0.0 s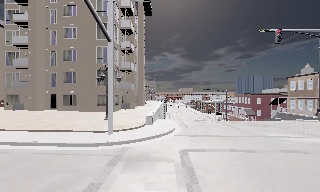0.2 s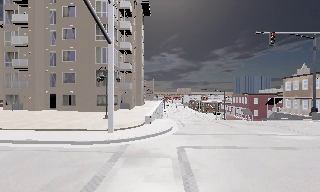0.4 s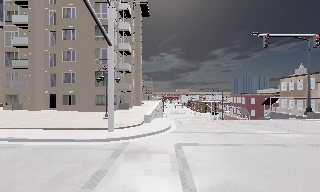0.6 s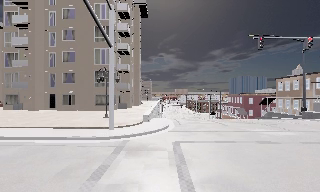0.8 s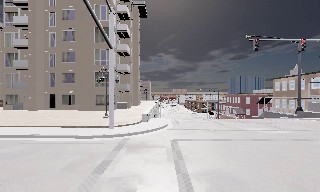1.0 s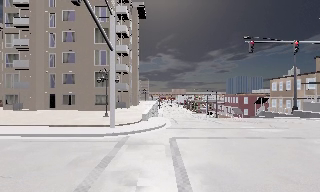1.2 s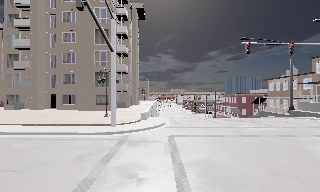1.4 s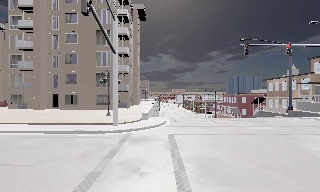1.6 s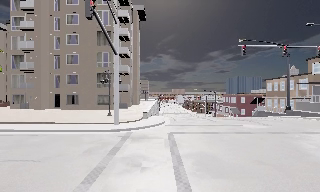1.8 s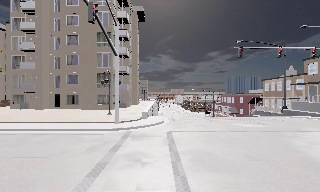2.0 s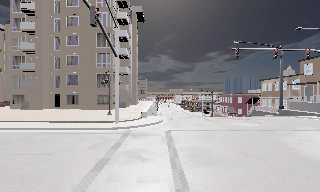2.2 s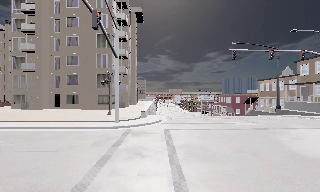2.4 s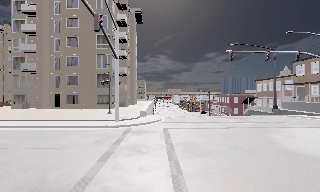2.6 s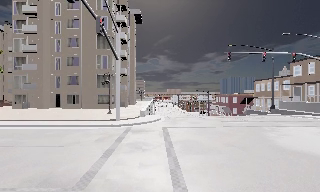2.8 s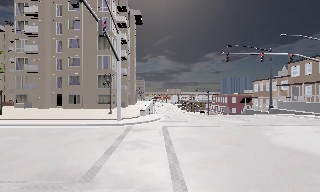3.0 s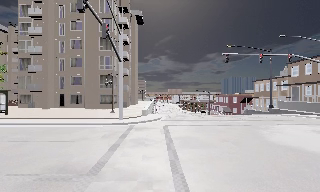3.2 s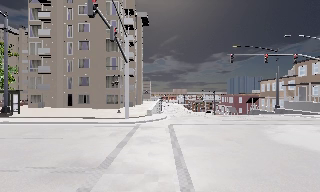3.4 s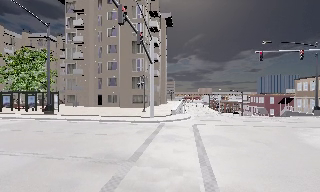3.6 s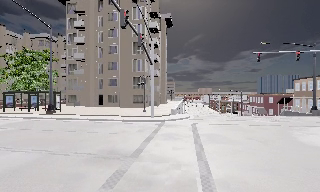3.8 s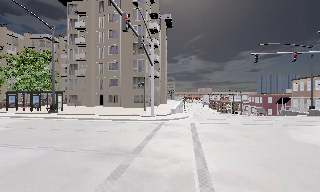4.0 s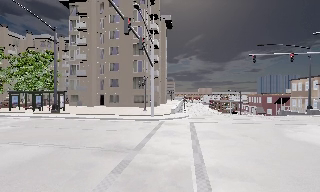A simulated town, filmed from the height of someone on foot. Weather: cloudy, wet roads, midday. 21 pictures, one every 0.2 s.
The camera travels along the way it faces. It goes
backward.
0.0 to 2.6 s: The camera travels backward, about 5 m, so what stands in front gets smaller.
2.6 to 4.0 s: The camera pans to its left, which is counterclockwise from overhead, by about 10 degrees. It travels backward, about 2.5 m, so what stands in front gets smaller.
The film runs backward here.
